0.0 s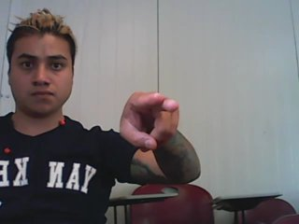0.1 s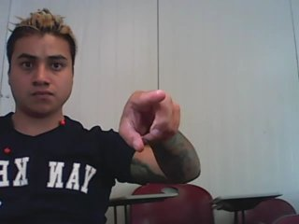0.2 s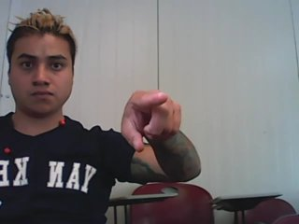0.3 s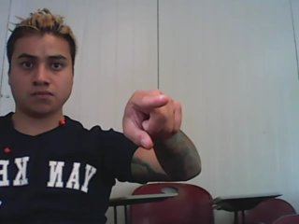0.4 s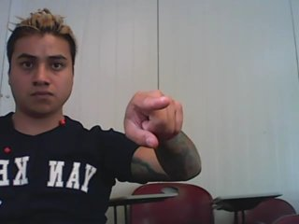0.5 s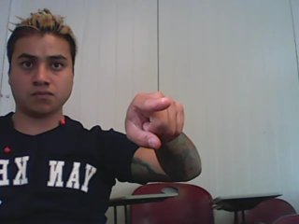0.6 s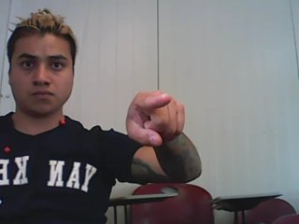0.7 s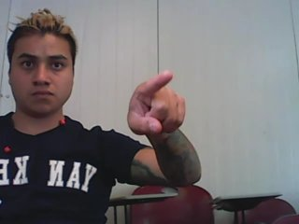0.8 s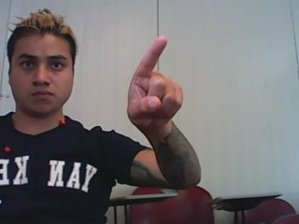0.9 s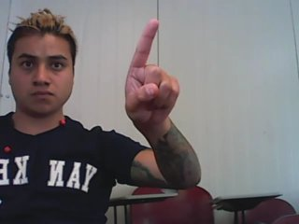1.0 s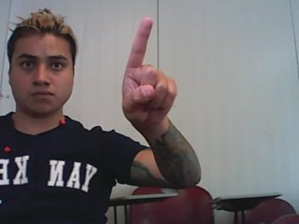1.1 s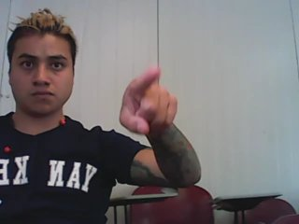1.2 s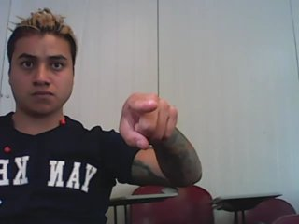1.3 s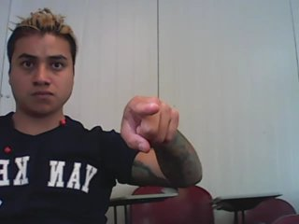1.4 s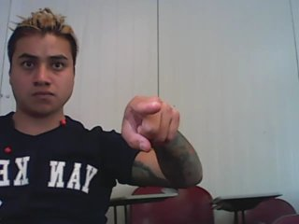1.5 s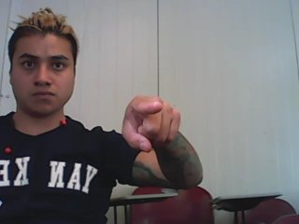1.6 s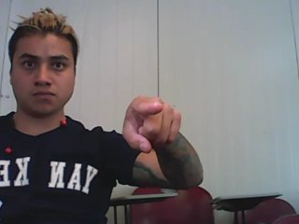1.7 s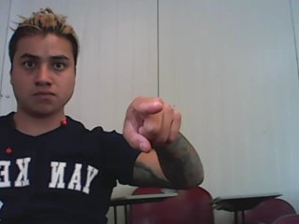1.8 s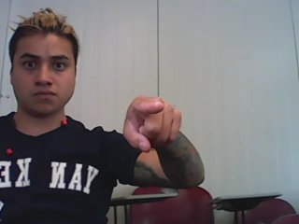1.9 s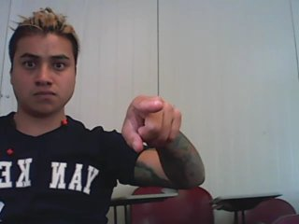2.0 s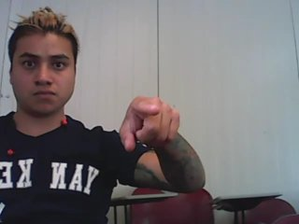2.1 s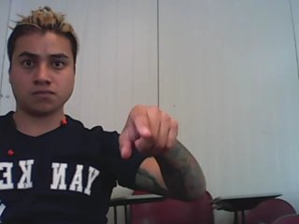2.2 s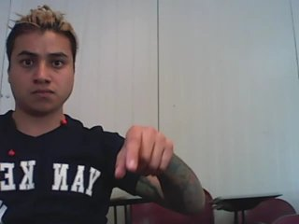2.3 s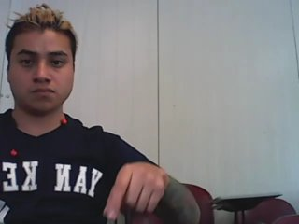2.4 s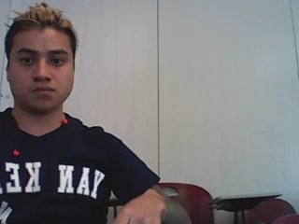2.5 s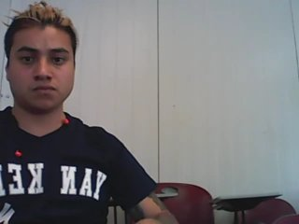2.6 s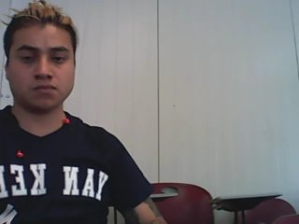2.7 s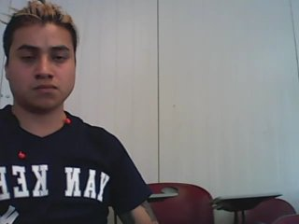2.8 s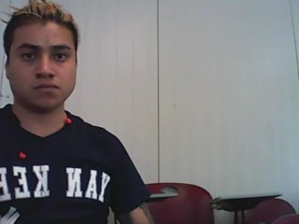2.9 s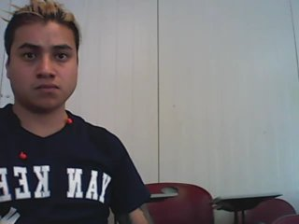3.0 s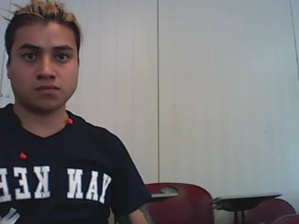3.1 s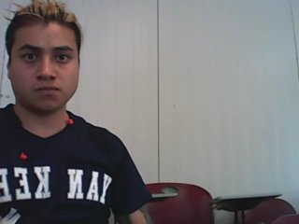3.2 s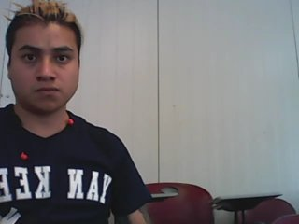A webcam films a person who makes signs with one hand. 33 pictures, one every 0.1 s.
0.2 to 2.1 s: Click with one finger.
2.2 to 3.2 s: Non-gesture.
